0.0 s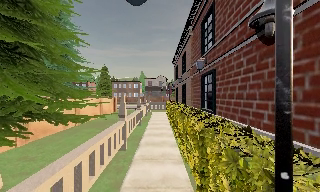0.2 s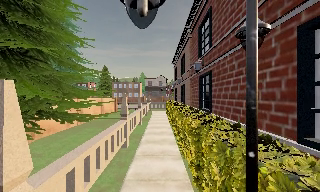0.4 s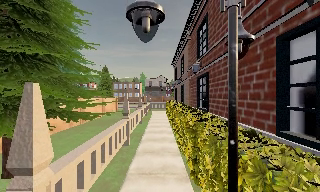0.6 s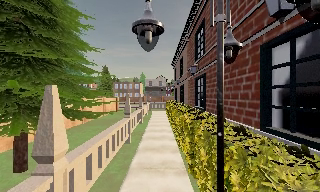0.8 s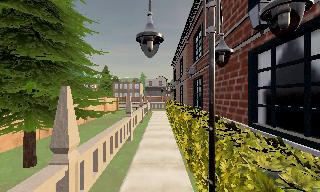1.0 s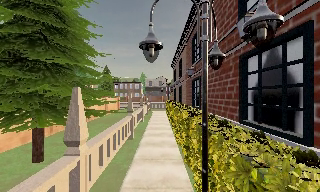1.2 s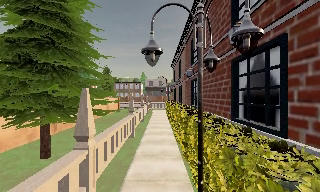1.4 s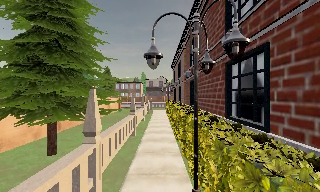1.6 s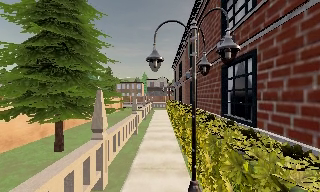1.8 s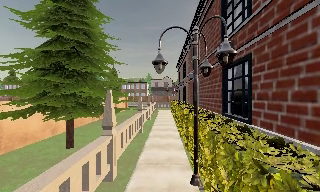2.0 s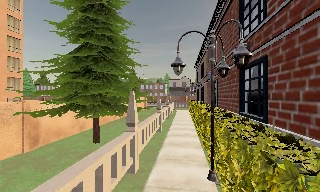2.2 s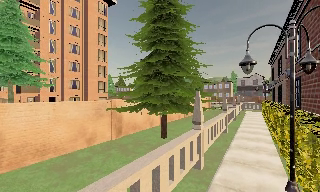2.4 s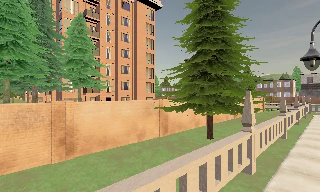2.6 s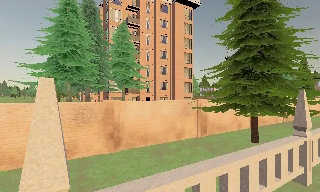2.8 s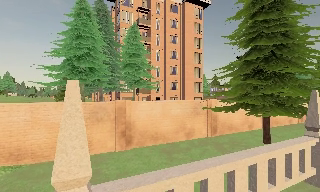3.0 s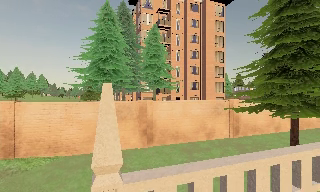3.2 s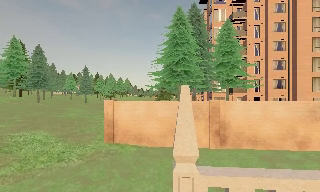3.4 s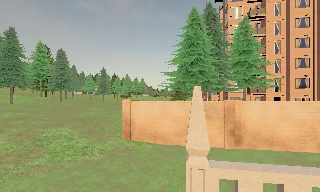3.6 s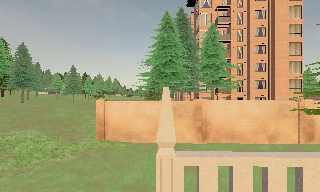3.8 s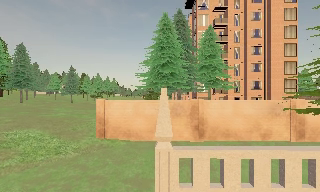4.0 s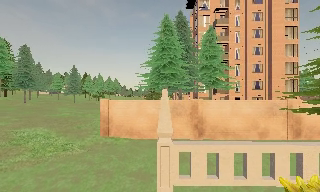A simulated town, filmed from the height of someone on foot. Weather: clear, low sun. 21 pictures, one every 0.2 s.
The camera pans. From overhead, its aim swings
counterclockwise.
The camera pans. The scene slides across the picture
to the right.
0.0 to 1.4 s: The camera travels backward, about 3 m, so what stands in front gets smaller.
1.4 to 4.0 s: The camera pans to its left, which is counterclockwise from overhead, by about 90 degrees. It travels backward, about 4 m.
The film runs backward here.
